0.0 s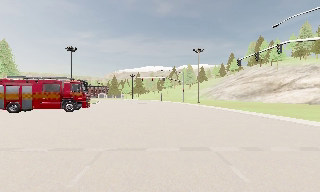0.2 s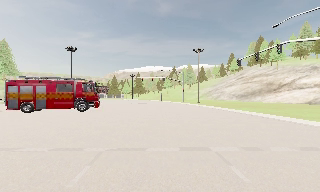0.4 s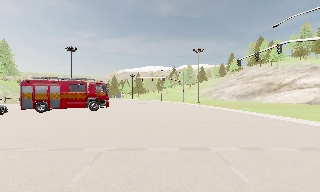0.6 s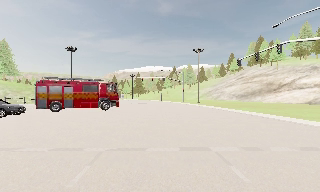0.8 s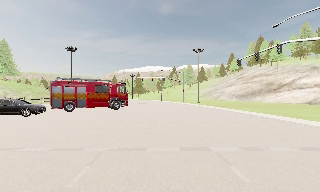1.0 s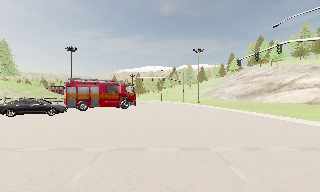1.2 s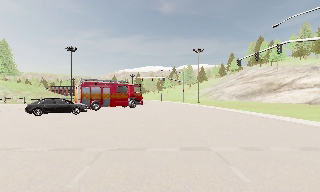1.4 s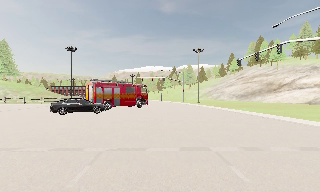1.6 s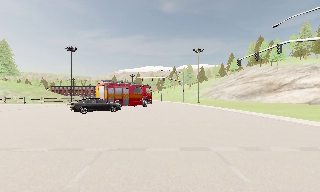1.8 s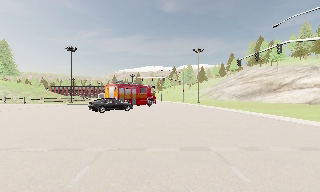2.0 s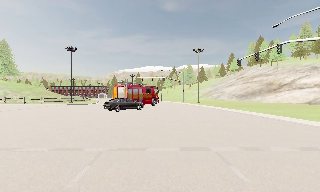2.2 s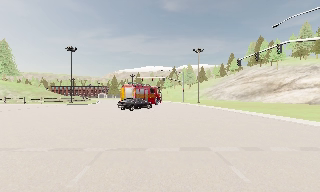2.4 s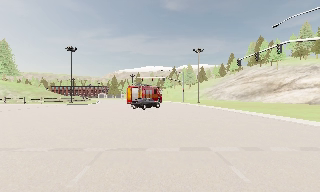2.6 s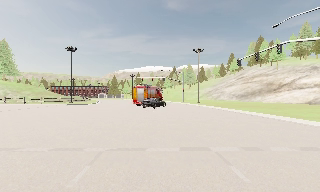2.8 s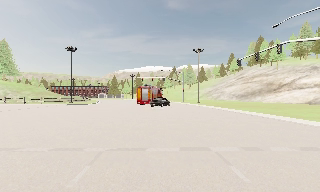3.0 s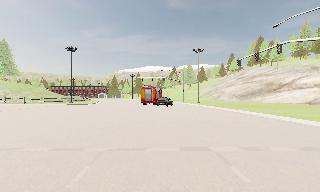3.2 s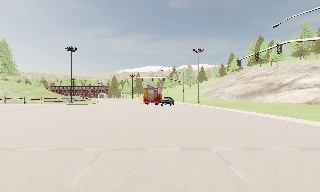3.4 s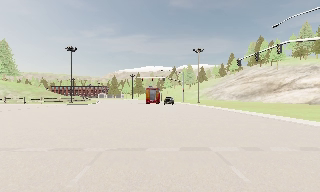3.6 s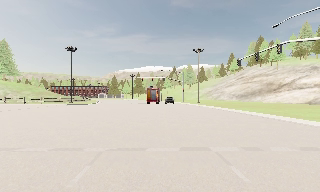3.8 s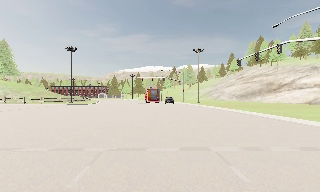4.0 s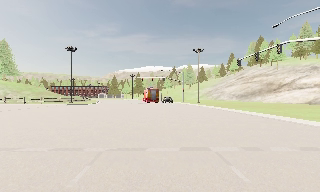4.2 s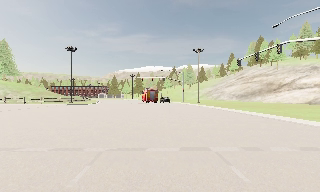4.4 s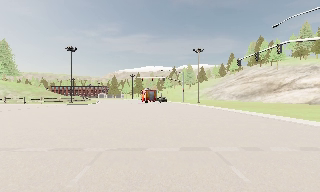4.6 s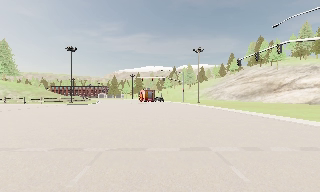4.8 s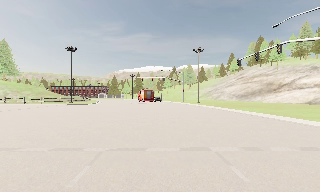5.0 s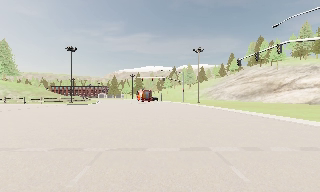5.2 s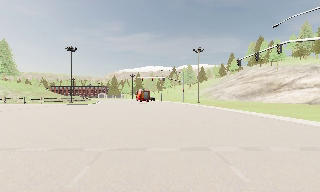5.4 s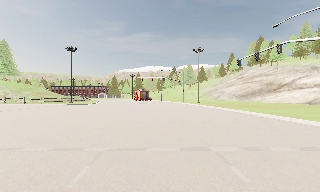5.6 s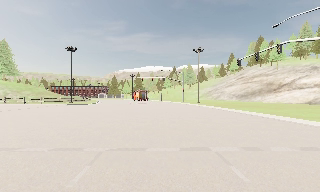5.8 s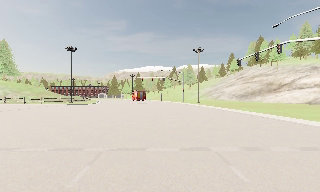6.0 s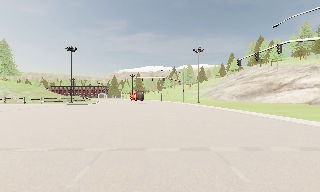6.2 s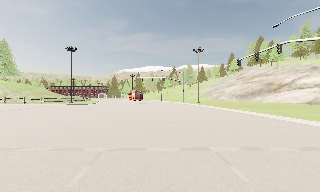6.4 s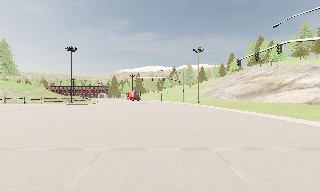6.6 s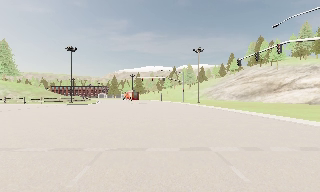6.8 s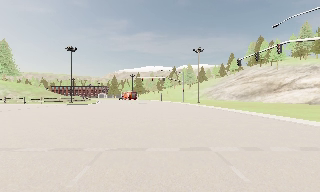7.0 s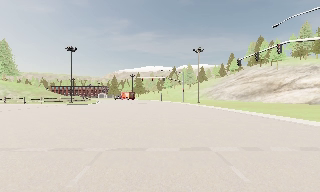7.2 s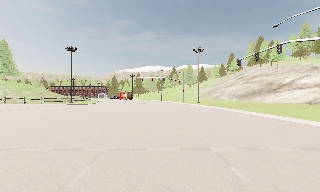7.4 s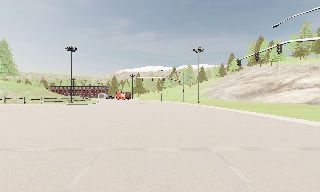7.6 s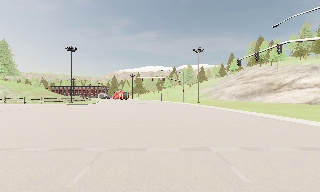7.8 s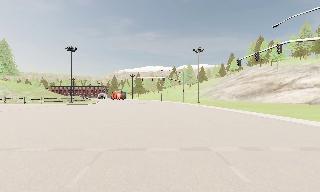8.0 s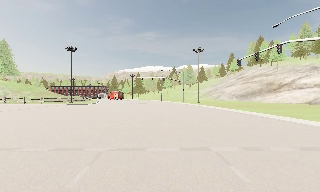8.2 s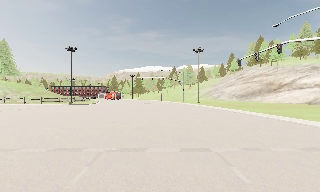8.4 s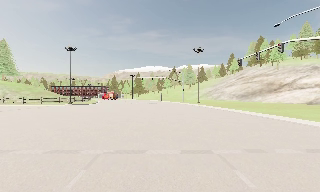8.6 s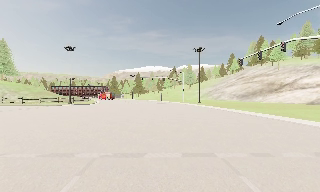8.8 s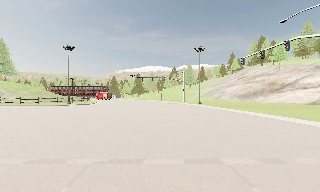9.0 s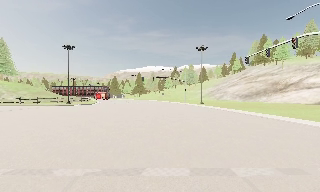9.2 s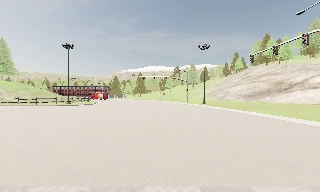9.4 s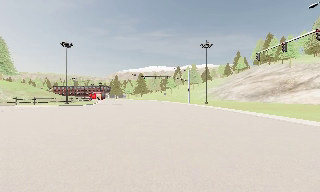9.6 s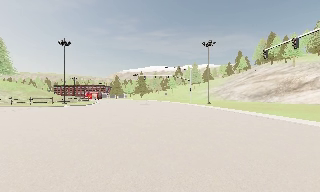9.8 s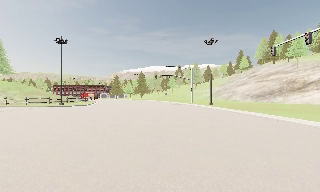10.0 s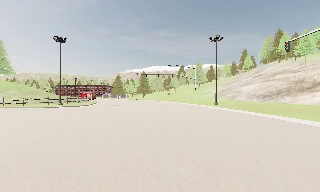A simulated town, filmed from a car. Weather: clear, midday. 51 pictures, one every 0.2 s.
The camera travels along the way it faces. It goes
forward.
0.0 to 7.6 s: The camera keeps its place and its aim.
7.6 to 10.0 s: The camera travels forward, about 7 m, so what stands in front looms larger. It gains speed.
The film runs forward here.
